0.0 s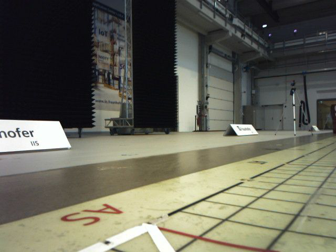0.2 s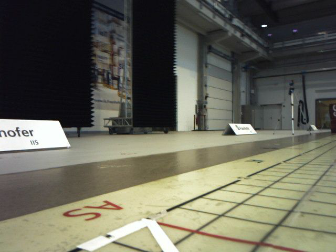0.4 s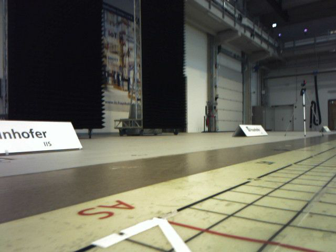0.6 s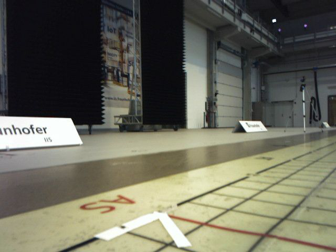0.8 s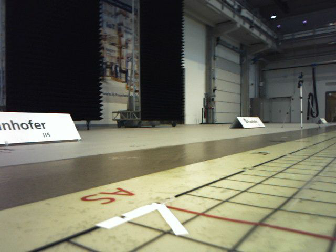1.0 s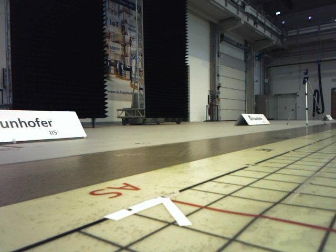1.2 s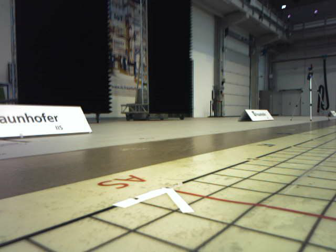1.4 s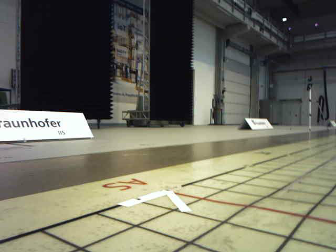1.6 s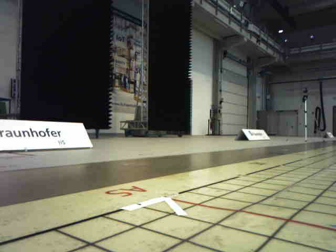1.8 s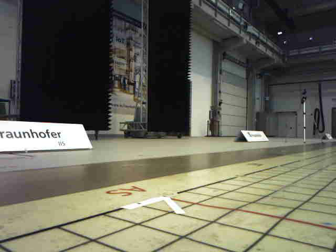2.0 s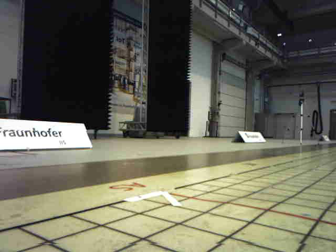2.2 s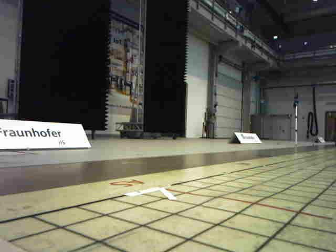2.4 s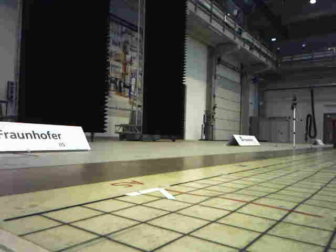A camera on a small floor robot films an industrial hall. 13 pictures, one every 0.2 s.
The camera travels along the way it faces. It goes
backward.
0.0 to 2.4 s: The camera travels backward, about 0.5 m, so what stands in front gets smaller.
The film runs backward here.
